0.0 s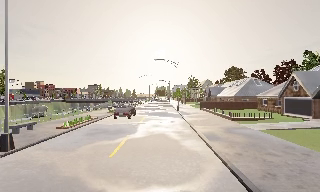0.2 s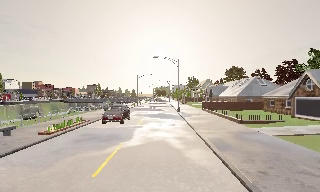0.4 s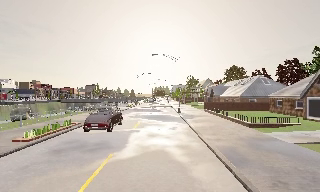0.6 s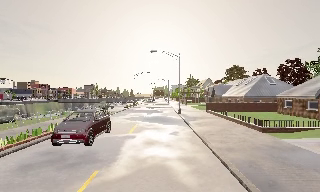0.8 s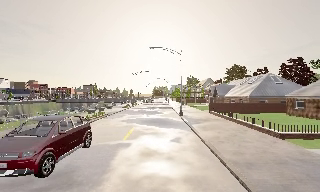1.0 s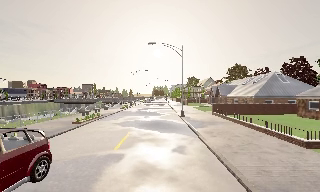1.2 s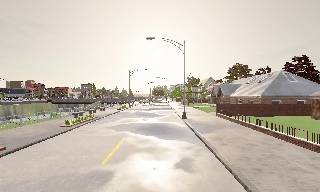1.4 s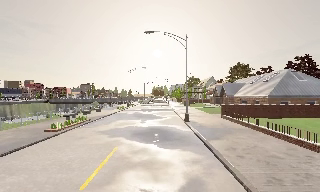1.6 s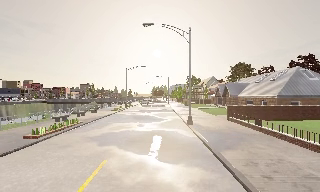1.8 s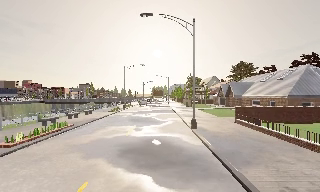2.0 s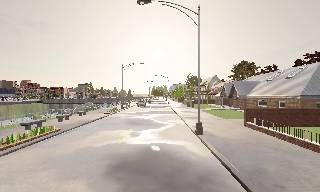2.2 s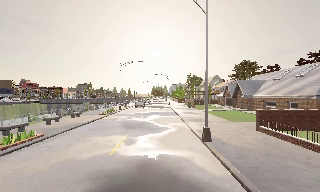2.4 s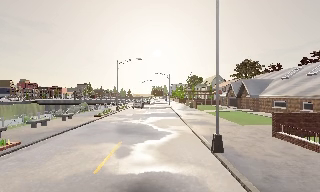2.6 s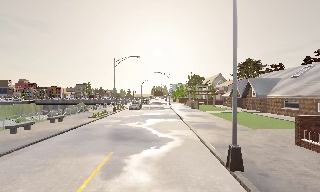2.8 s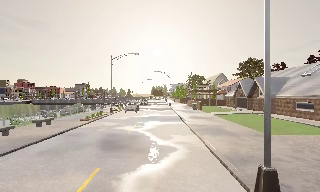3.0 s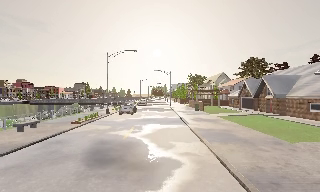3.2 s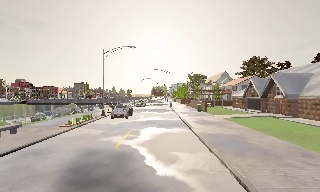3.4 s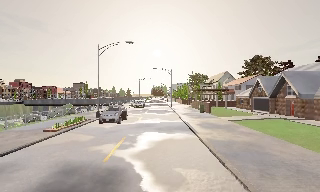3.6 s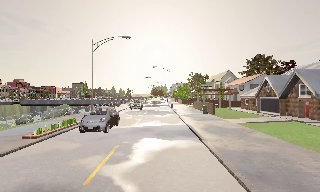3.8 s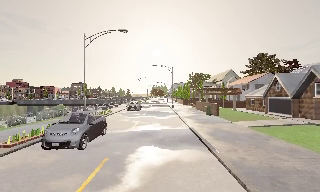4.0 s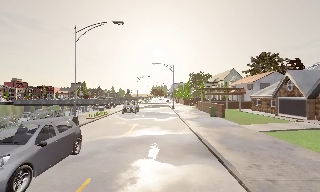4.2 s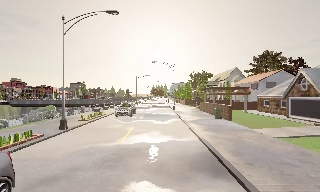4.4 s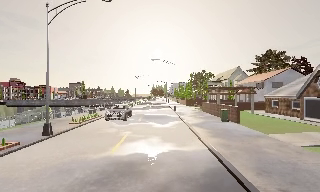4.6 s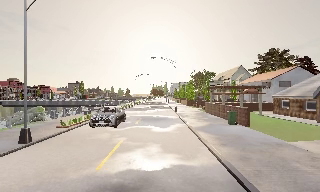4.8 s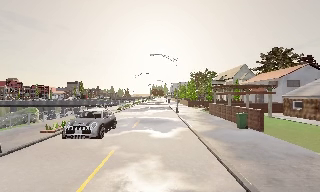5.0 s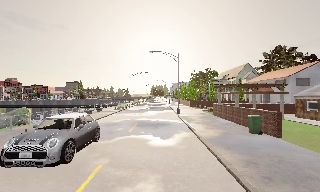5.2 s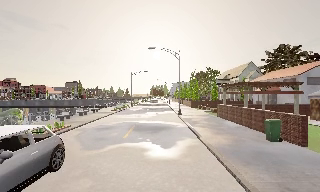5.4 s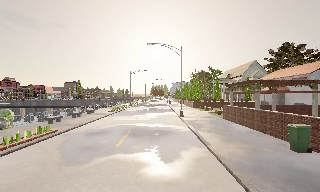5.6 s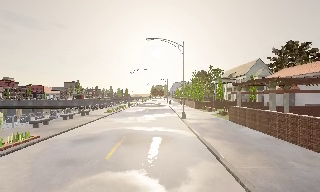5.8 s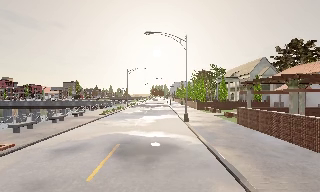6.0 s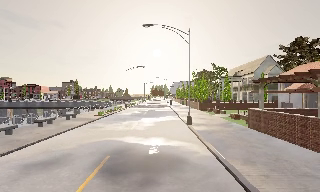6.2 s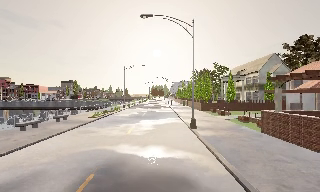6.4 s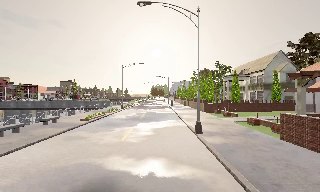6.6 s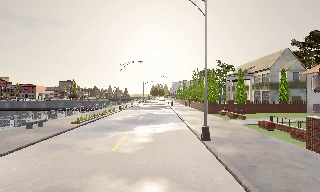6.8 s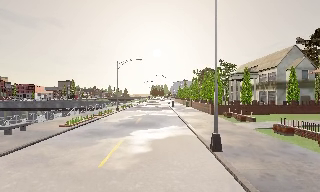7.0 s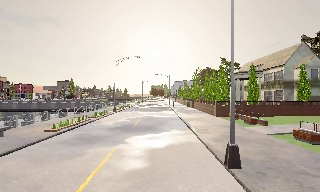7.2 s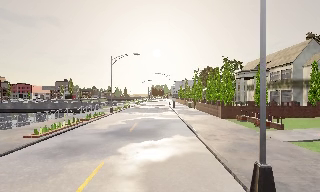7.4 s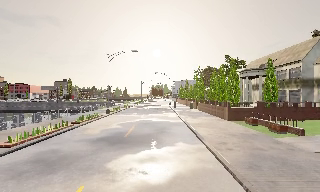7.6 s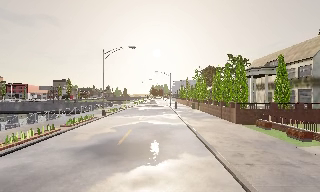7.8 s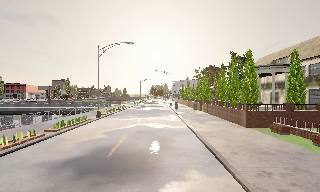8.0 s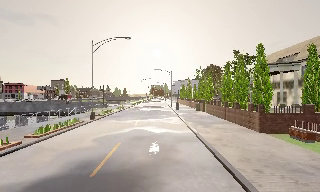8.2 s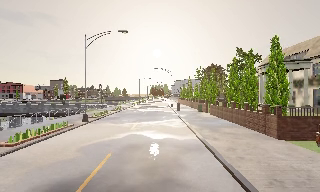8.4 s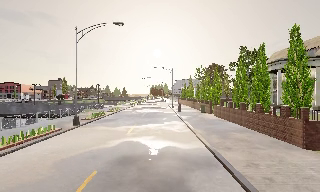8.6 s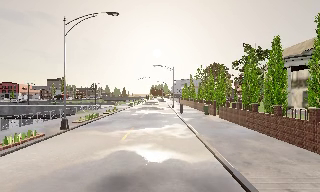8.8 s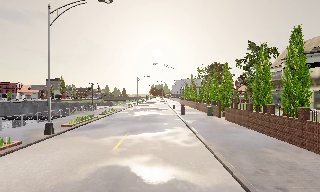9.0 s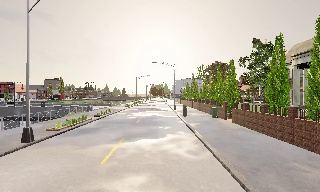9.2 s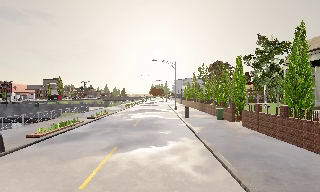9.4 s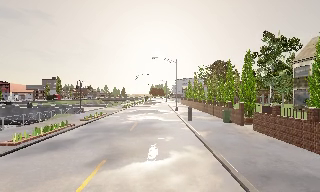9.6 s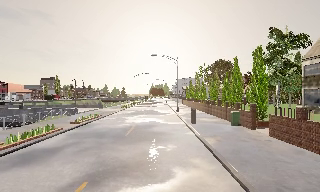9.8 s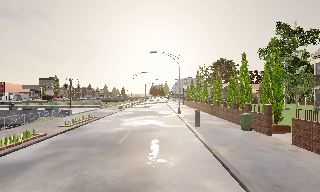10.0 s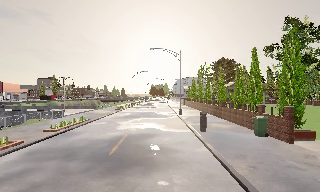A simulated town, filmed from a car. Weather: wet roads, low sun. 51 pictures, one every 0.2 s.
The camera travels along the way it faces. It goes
forward.
0.0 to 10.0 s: The camera travels forward, about 75 m, so what stands in front looms larger.
The film runs forward here.
